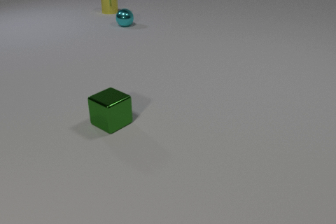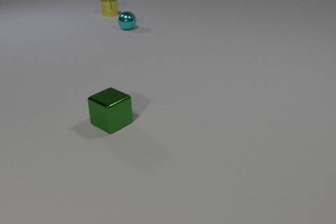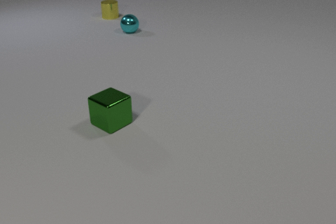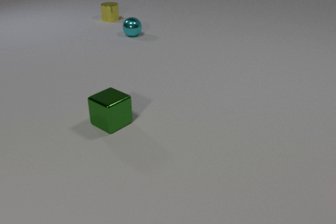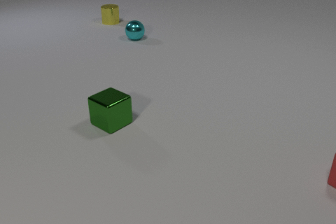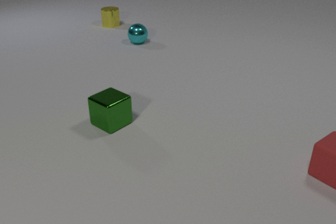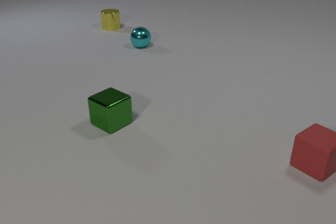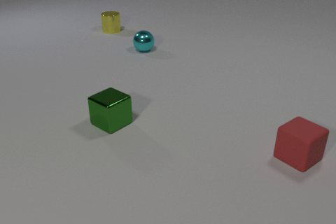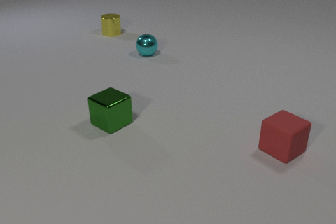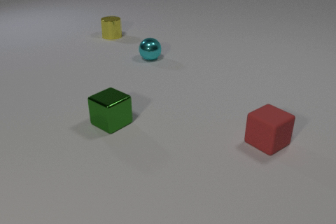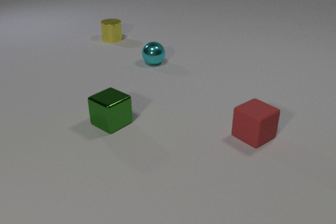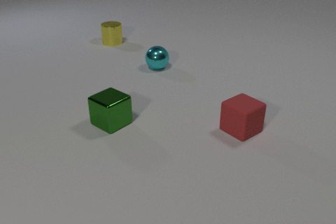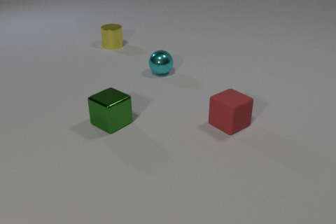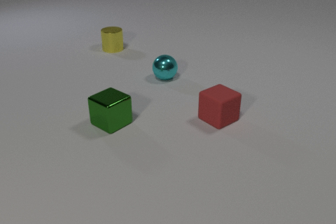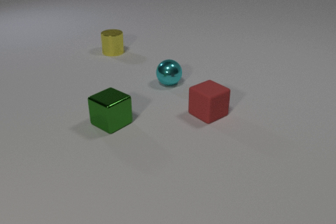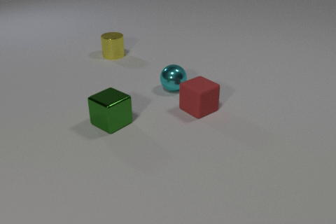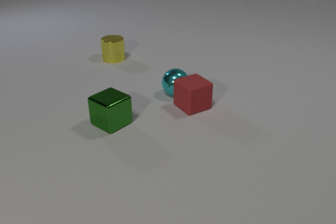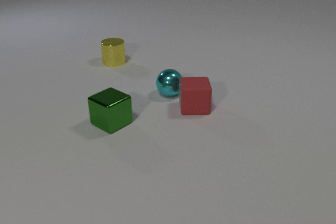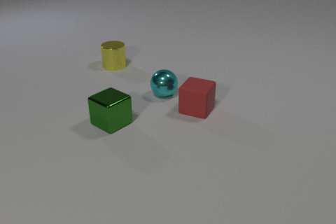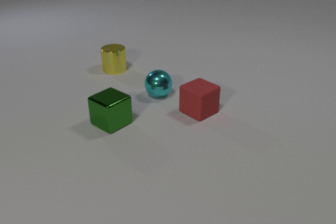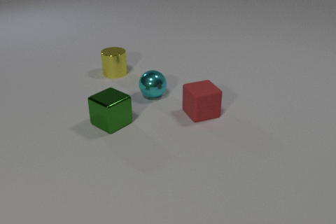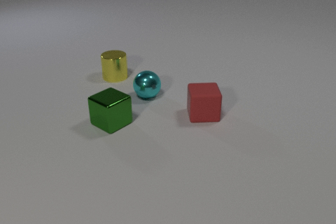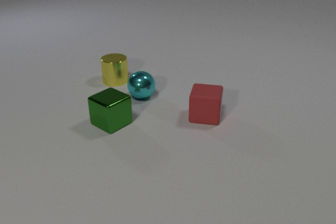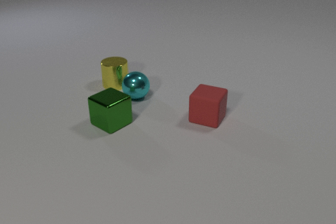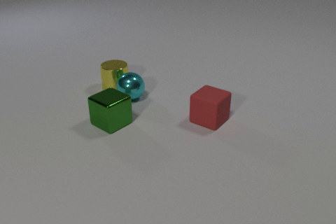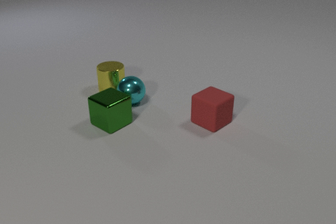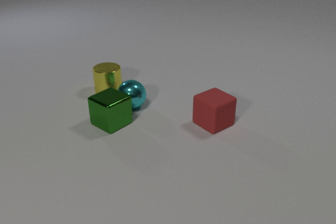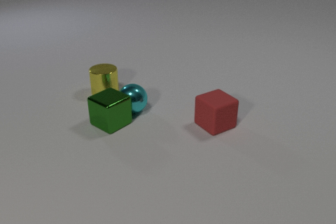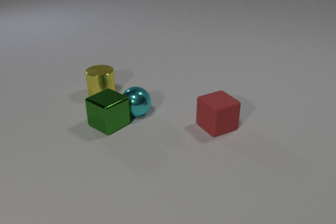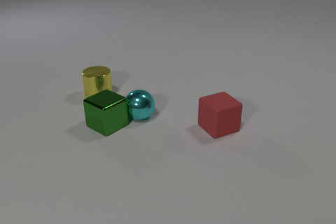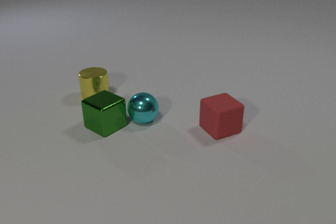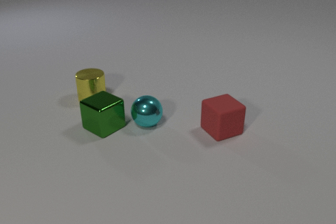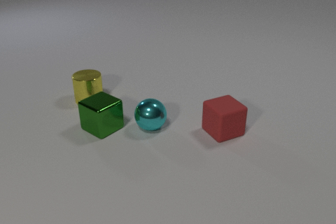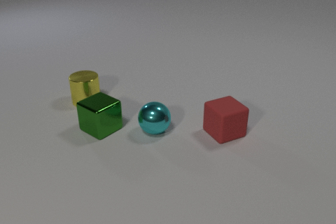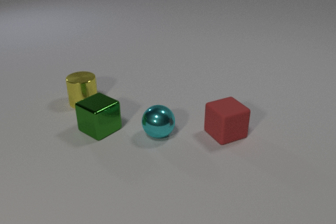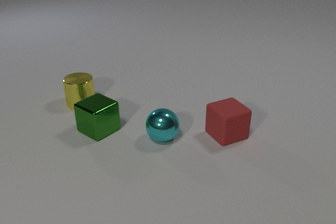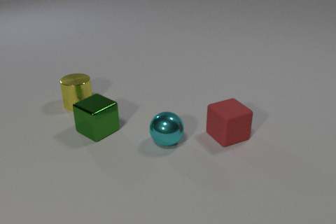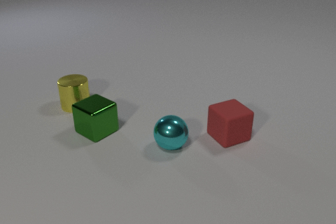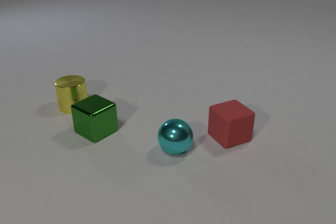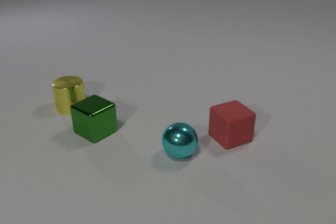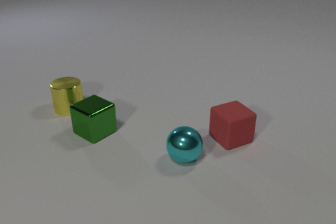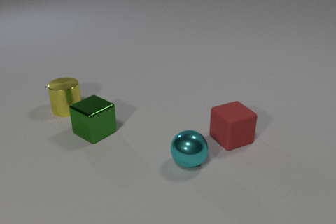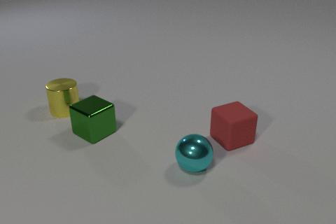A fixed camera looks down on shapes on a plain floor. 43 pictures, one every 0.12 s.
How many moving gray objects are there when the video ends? 0.
How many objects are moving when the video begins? 2.
Are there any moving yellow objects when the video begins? yes.
0.00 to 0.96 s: The red rubber cube comes in at the right edge, slides to the left and away from the camera. The cyan metal sphere rolls toward the camera. The yellow metal cylinder slides toward the camera.
0.96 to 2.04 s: The red rubber cube slides to the left and away from the camera, spins clockwise seen from above by about 30 degrees, its near face sliding to the left. The cyan metal sphere rolls toward the camera. The yellow metal cylinder slides toward the camera. The red rubber cube and the cyan metal sphere collide.
2.04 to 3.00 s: The red rubber cube slides toward the camera and to the right, spins clockwise seen from above by about 135 degrees, its near face sliding to the left. The cyan metal sphere rolls to the left and toward the camera. The yellow metal cylinder slides toward the camera. The cyan metal sphere and the yellow metal cylinder collide.
3.00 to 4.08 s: The red rubber cube slides toward the camera and to the right. The cyan metal sphere rolls toward the camera and to the right. The yellow metal cylinder slides to the left and toward the camera. The green metal cube slides to the left and toward the camera. The cyan metal sphere and the green metal cube collide.
4.08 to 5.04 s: The red rubber cube slides toward the camera. The cyan metal sphere rolls toward the camera and to the right. The yellow metal cylinder slides to the left and toward the camera.
